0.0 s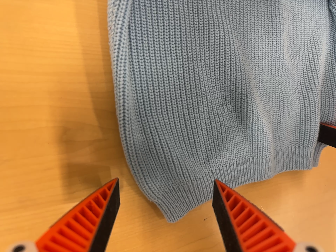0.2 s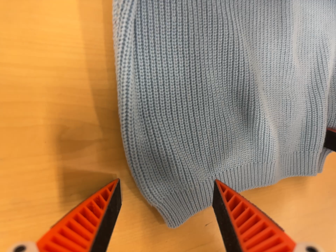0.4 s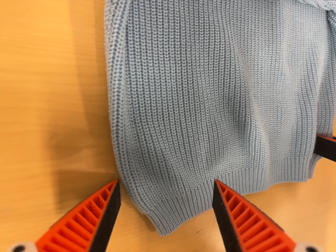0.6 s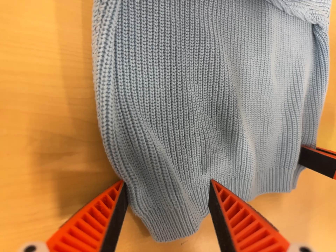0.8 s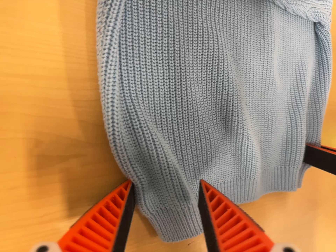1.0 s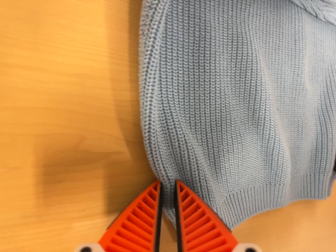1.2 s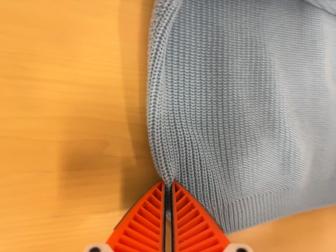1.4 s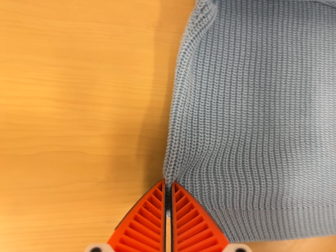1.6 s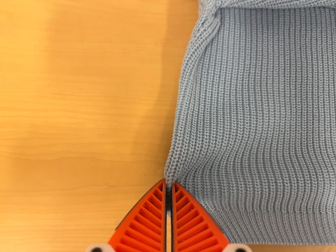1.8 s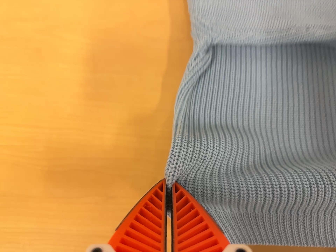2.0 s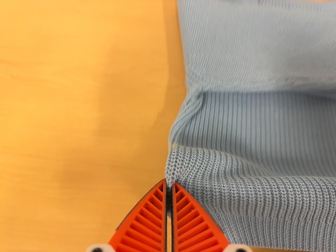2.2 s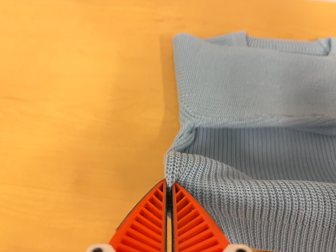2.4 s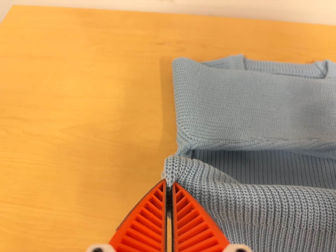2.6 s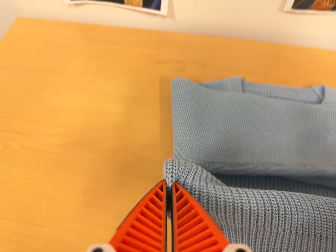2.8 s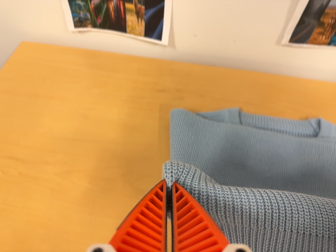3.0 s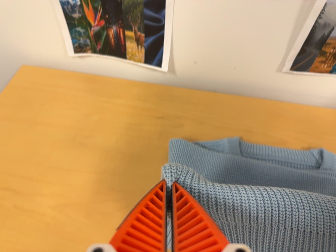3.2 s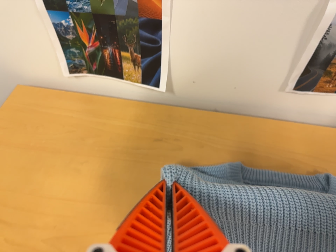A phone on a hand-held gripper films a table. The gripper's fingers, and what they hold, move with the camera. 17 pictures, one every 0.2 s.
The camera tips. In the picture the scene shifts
downward.
0.0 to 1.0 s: The camera shifts only a little, or ends up much as it began.
1.0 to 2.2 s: The camera swings to its left by about 30 degrees, and the scene slides to the right. It travels backward and to its right, about 16 cm. Its aim tips toward the top of its view by about 30 degrees, and the scene shifts downward.
2.2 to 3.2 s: The camera travels toward the top of its view, about 14 cm, so close, fixed things drift downward. Its aim tips toward the top of its view by about 10 degrees, and the scene shifts downward.
The film runs forward here.
